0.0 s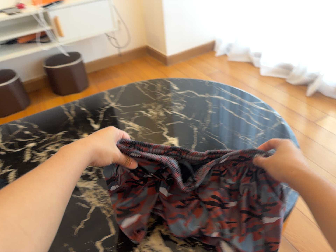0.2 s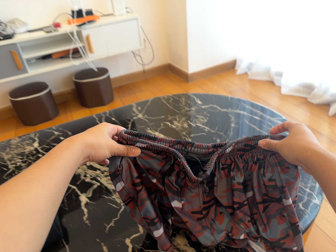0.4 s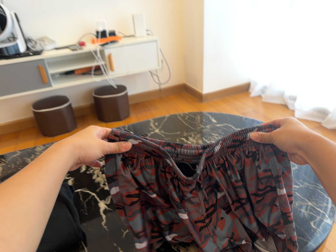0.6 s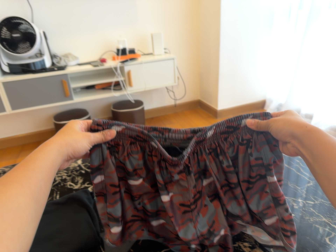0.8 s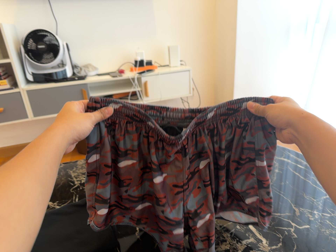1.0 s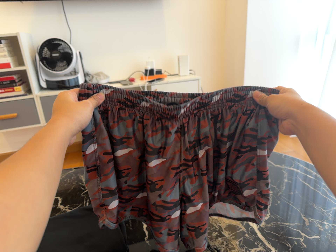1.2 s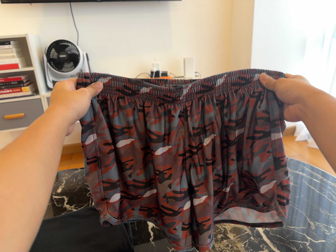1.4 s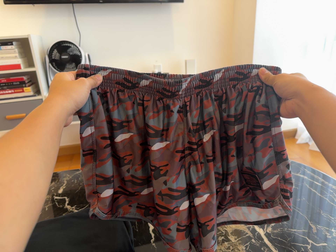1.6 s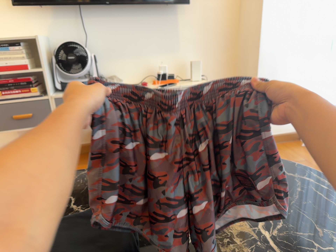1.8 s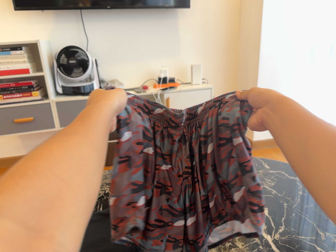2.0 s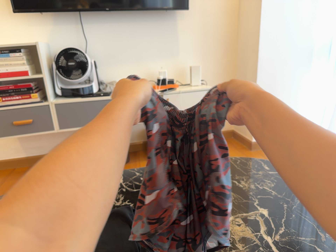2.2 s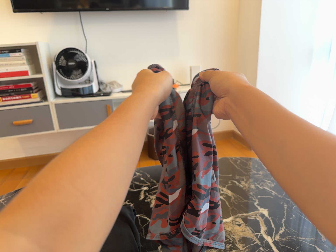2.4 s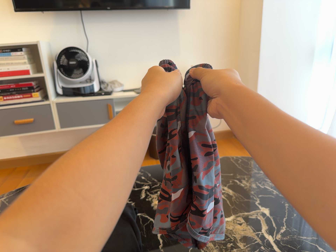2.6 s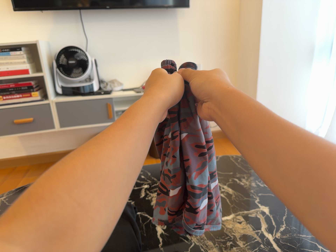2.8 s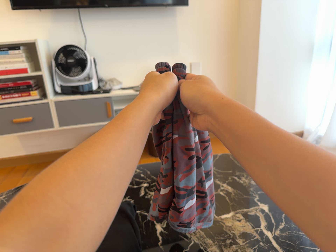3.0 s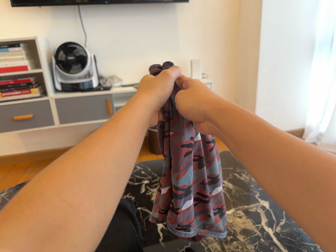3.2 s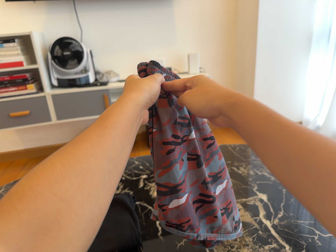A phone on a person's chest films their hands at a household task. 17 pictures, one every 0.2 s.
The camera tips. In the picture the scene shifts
downward.
The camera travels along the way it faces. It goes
backward.
0.0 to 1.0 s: The scene slides to the right, as the camera pans about 15 degrees to its left. It travels backward and to its left, about 18 cm, so what stands in front gets smaller. Its aim tips toward the top of its view by about 15 degrees, and the scene shifts downward. It rolls about its line of sight by about 10 degrees, and the scene rotates clockwise.
1.0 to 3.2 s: The camera shifts only a little, or ends up much as it began.
The film runs forward here.
